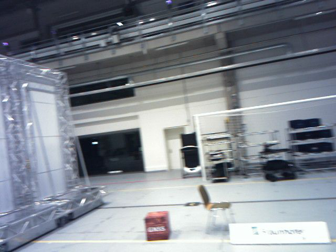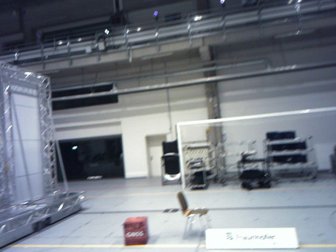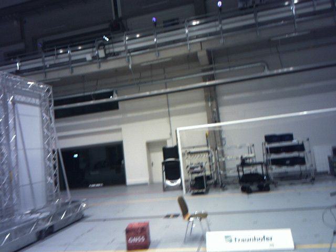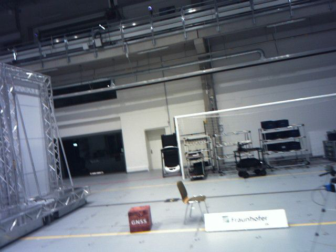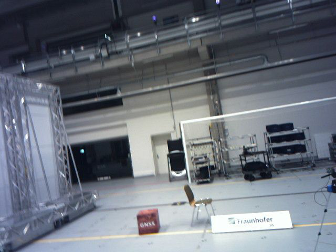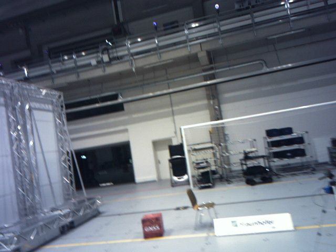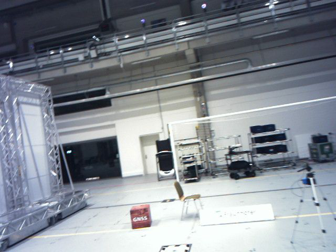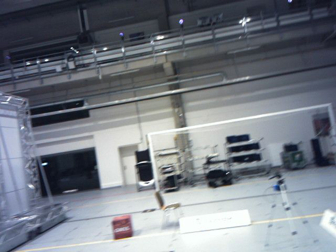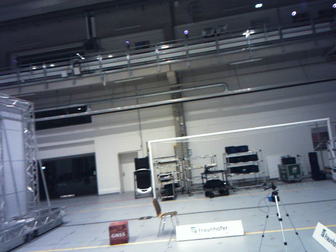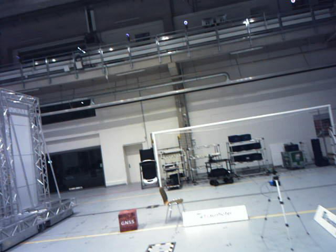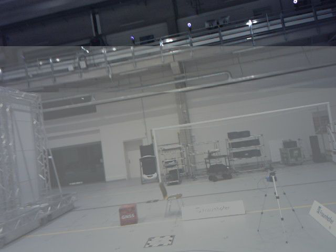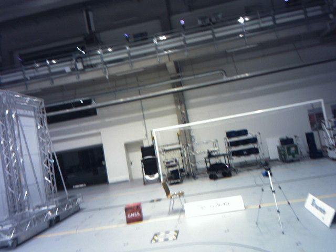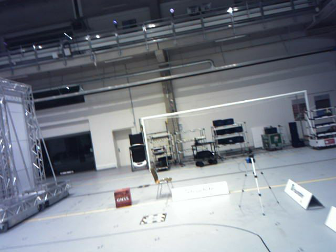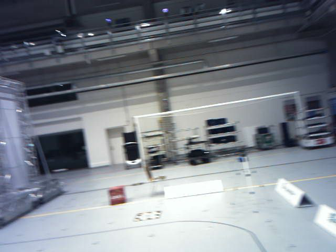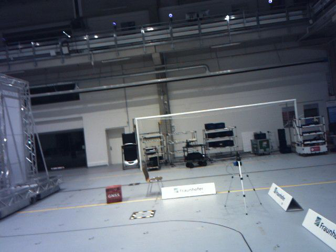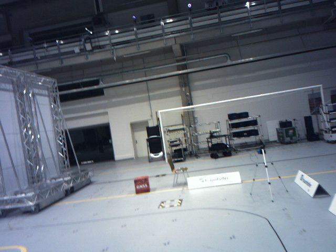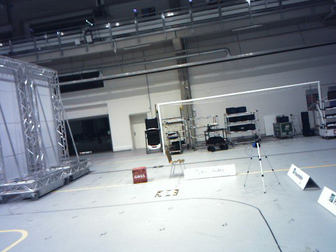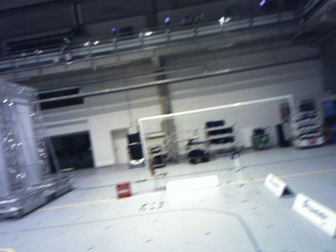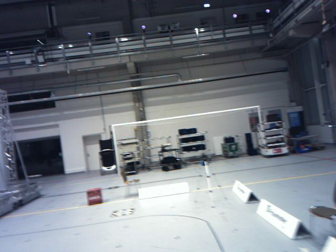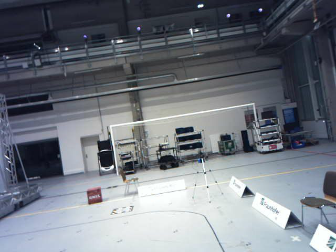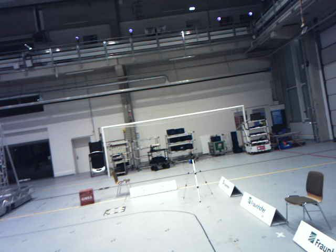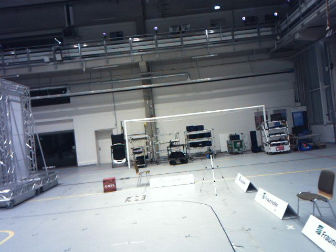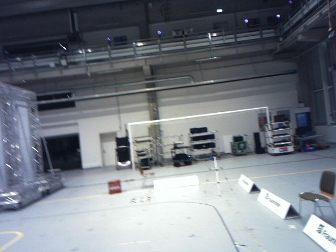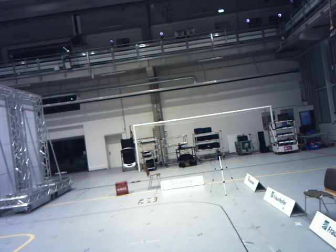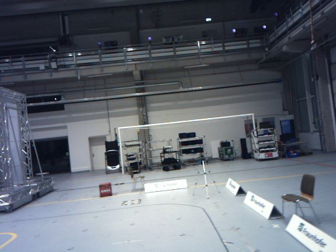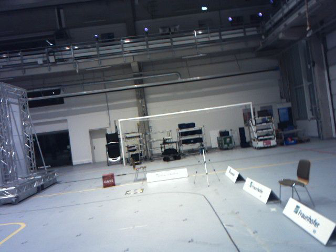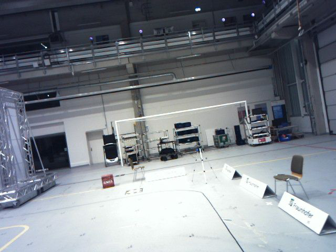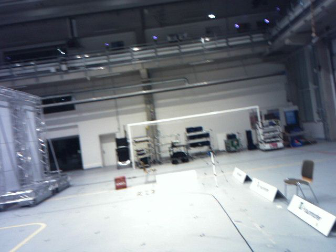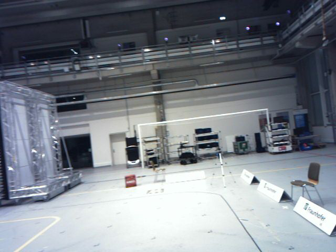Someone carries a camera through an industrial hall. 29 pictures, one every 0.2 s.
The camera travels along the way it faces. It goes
backward.
0.0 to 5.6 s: The camera pans to its right, which is clockwise from overhead, by about 15 degrees. It travels backward, about 6 m, so what stands in front gets smaller.
The film runs backward here.
